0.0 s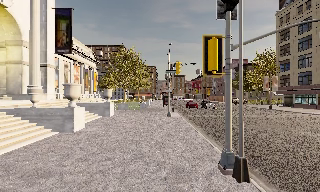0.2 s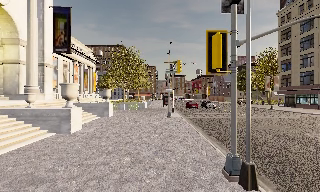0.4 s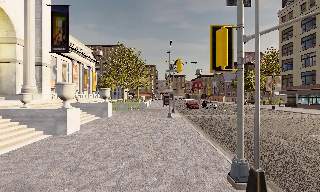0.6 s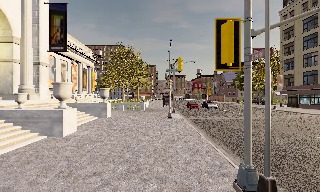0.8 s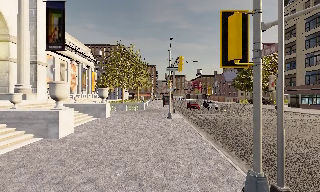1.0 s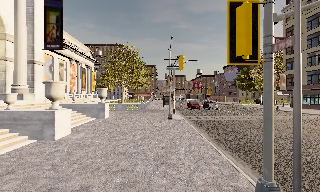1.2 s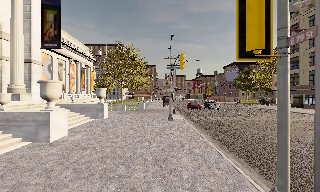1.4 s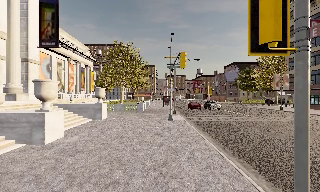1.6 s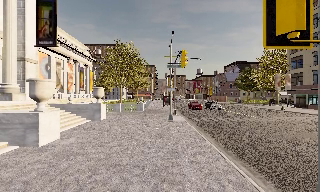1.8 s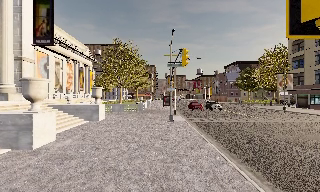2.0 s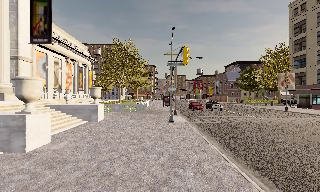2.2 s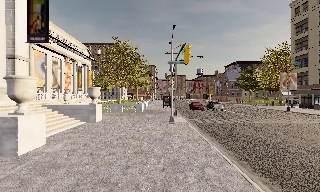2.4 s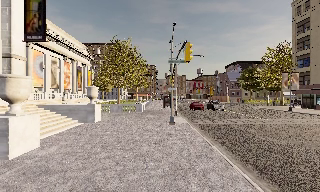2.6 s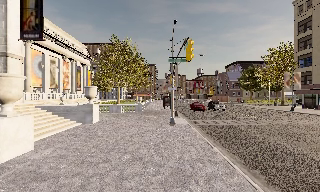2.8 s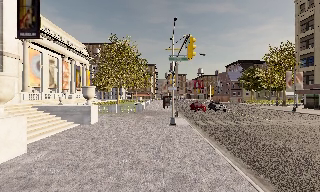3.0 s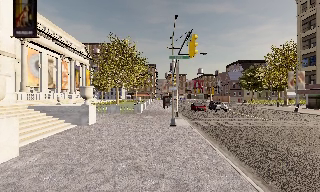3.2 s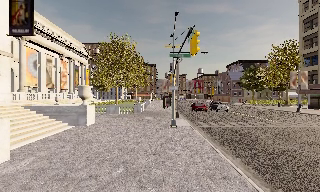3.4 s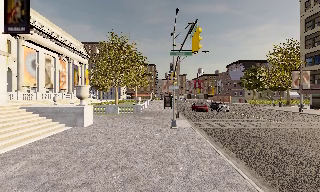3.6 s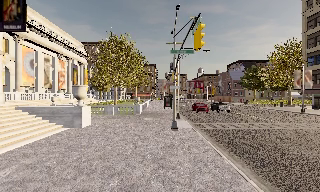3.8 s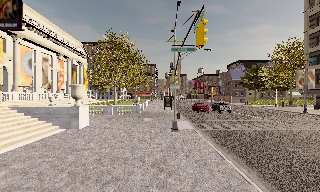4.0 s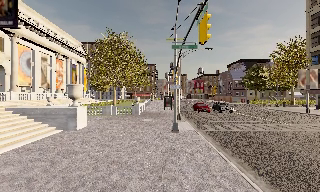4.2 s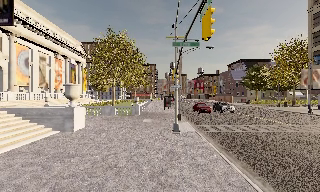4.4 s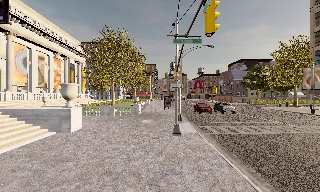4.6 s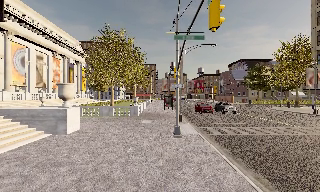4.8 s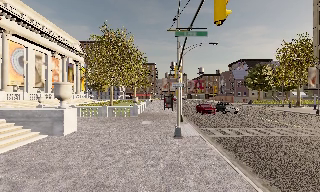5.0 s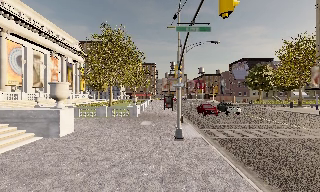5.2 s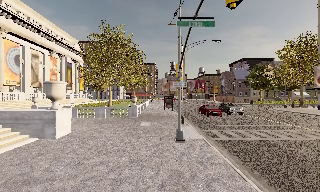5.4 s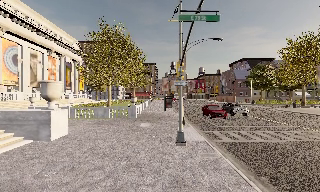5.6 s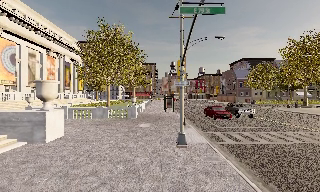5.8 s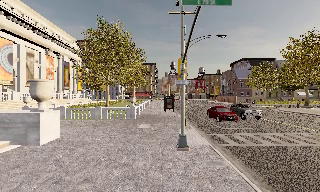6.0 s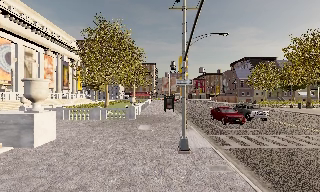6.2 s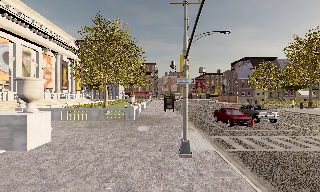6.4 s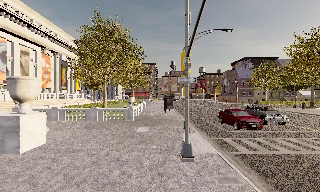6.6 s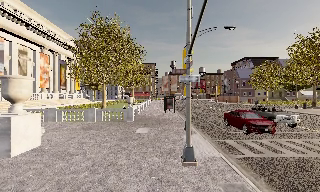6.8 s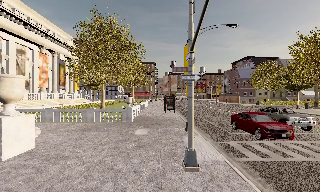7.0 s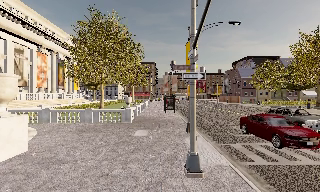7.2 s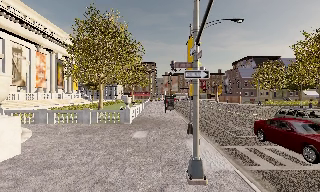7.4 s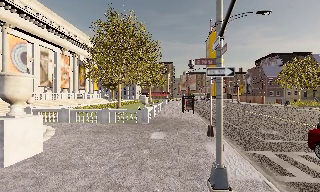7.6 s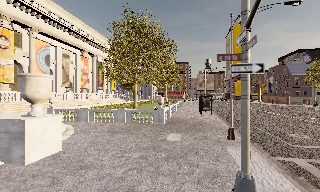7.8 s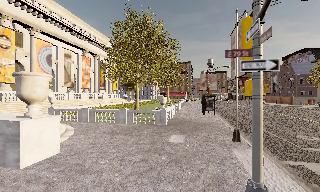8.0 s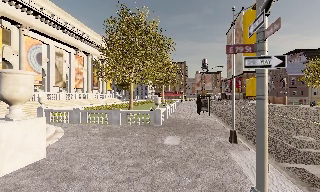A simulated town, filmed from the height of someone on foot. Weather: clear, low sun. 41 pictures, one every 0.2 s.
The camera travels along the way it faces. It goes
forward.
0.0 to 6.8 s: The camera travels forward, about 14 m, so what stands in front looms larger.
6.8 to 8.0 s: The camera swings to its left by about 10 degrees, and the scene slides to the right. It travels forward, about 2.5 m, so what stands in front looms larger.
The film runs forward here.
